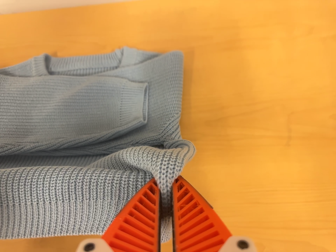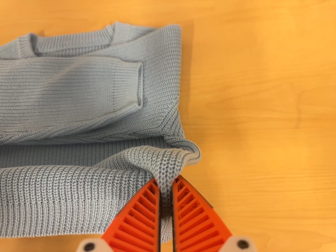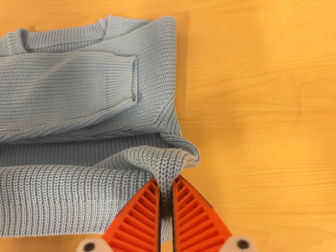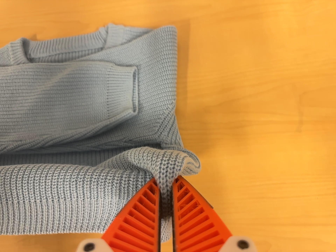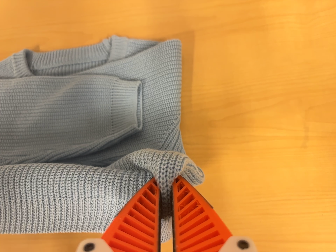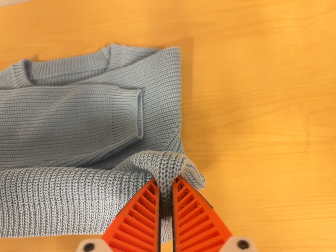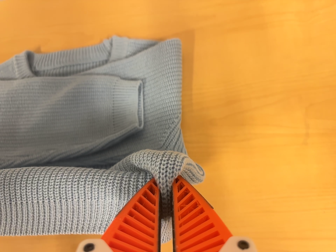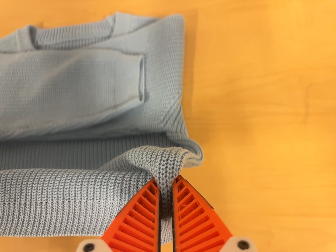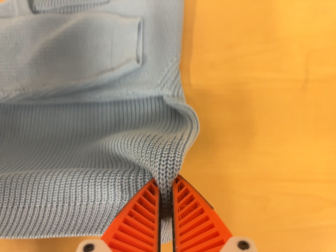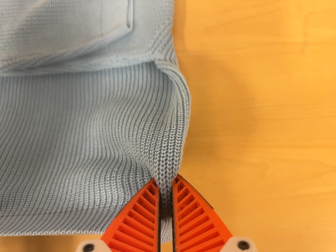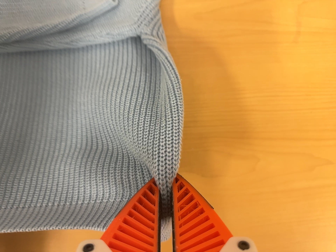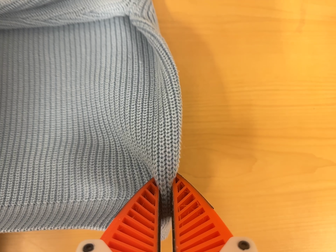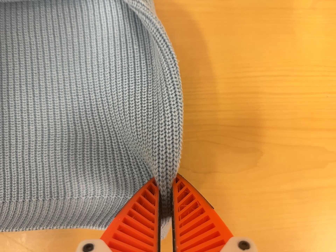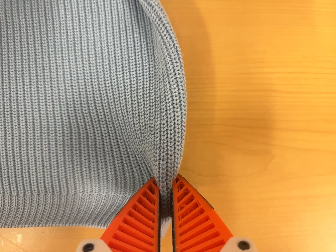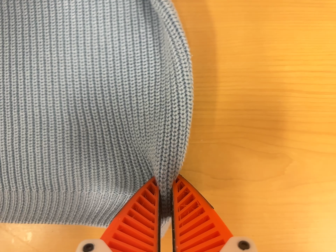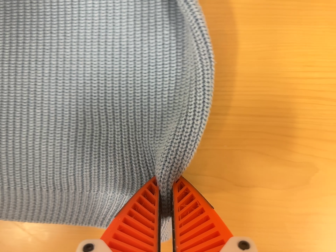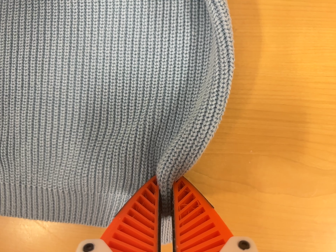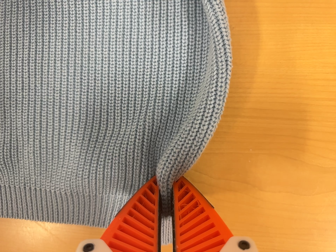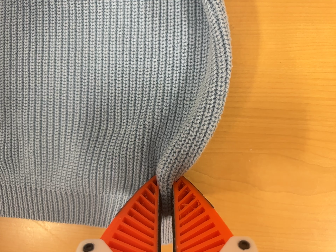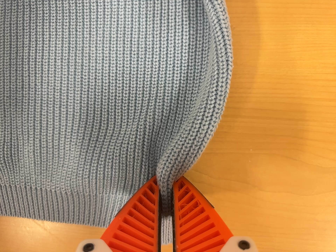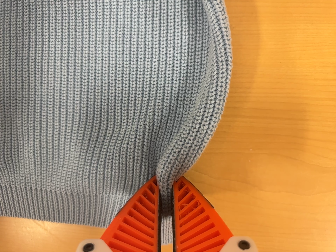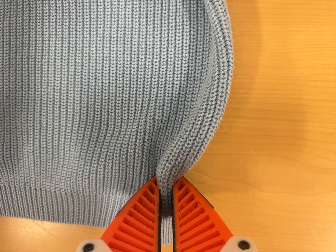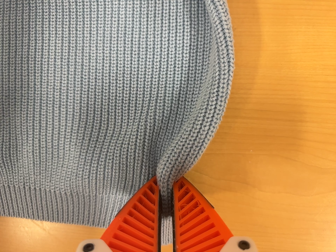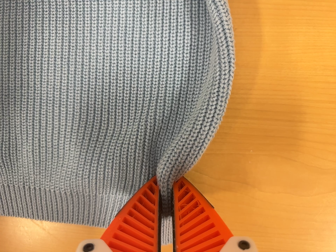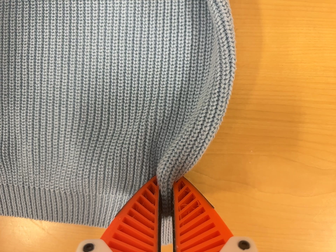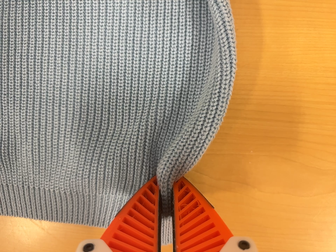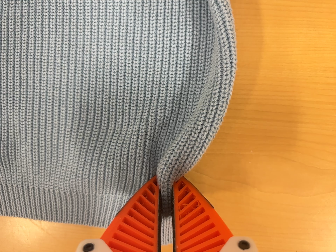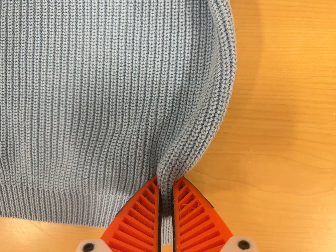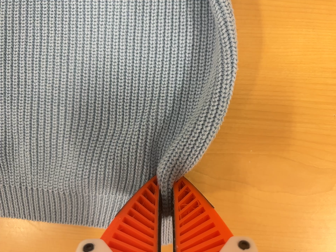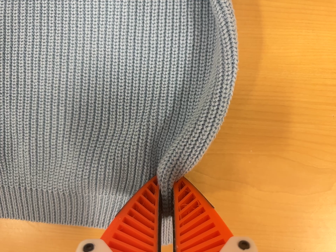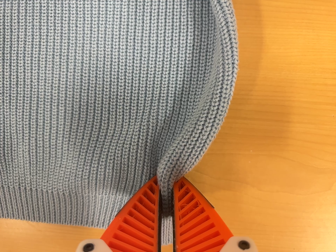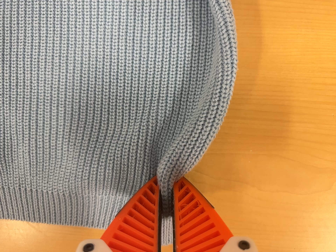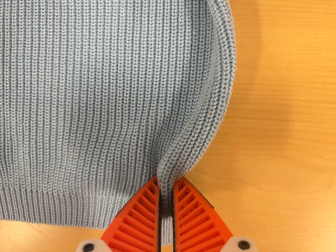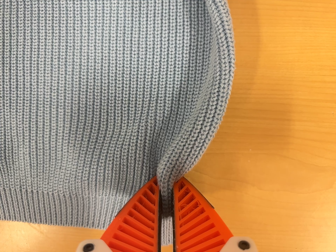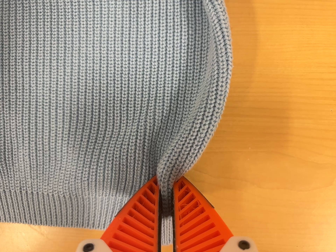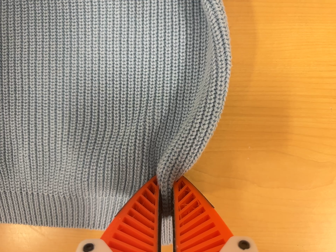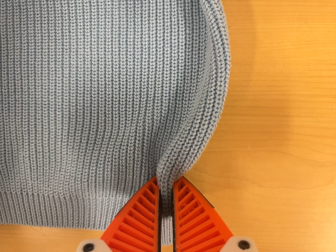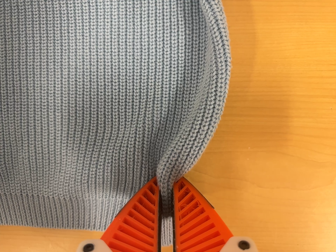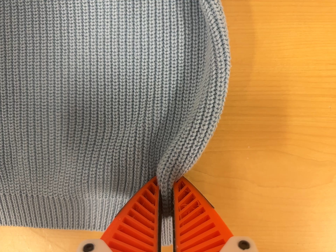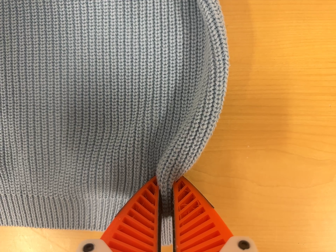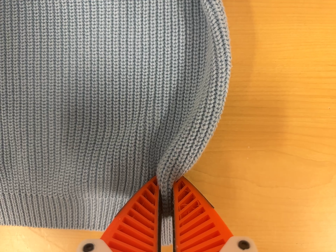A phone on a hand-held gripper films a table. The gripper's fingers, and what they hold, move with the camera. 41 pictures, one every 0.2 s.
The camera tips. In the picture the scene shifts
upward.
0.0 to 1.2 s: The camera travels to its right and toward the top of its view, about 10 cm, so close, fixed things drift to the left. Its aim tips toward the bottom of its view by about 10 degrees.
1.2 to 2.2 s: The camera travels toward the bottom of its view, forward and to its right, about 14 cm, so close, fixed things drift upward.
2.2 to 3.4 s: The camera travels forward and toward the top of its view, about 8 cm, so what stands in front looms larger. Its aim tips toward the bottom of its view by about 10 degrees.
3.4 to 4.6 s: The camera keeps its place and its aim.
4.6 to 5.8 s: The camera shifts only a little, or ends up much as it began.
5.8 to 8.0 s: The camera shifts only a little, or ends up much as it began.
The film runs backward here.
